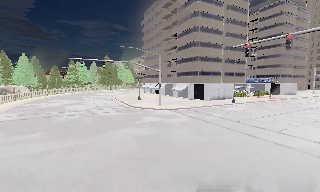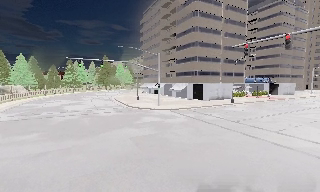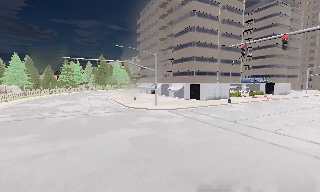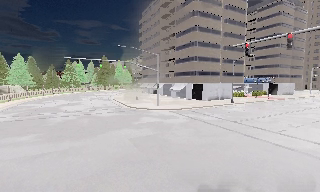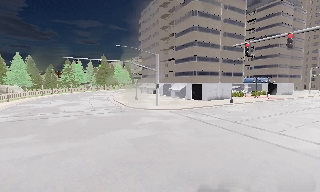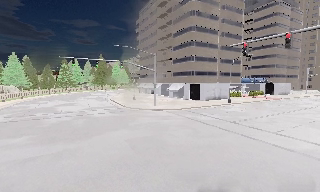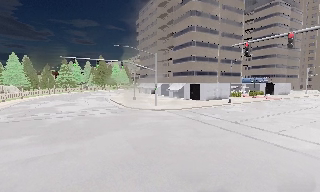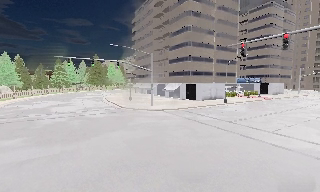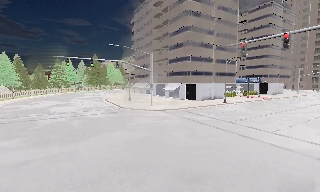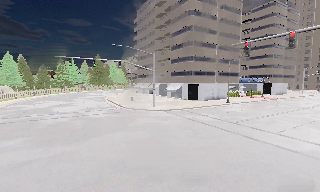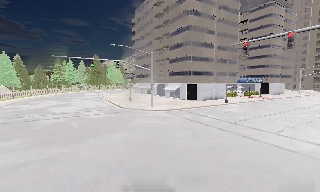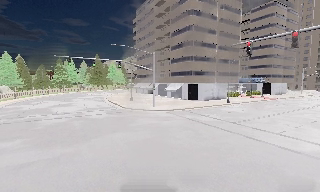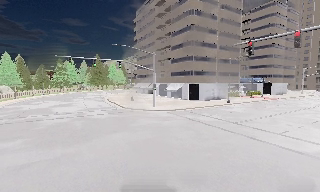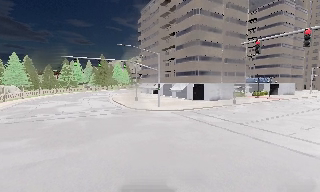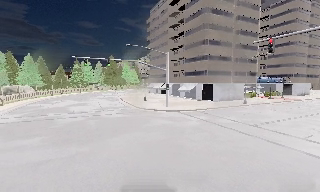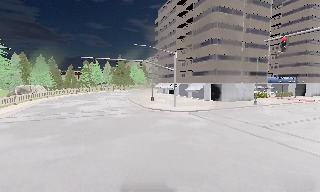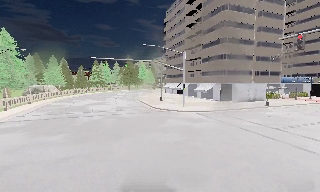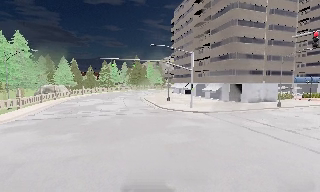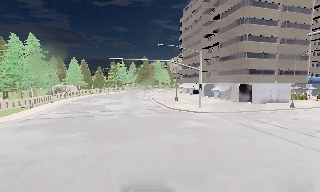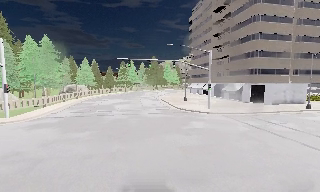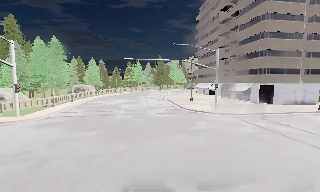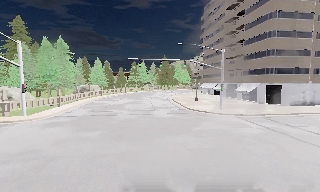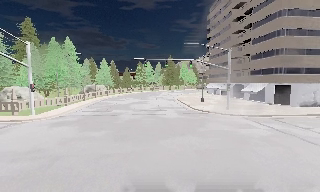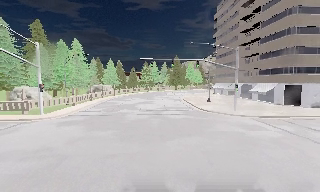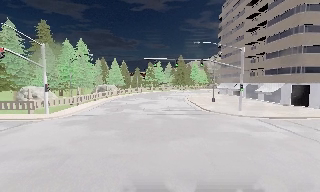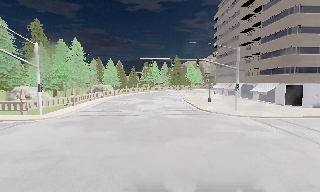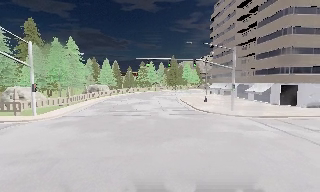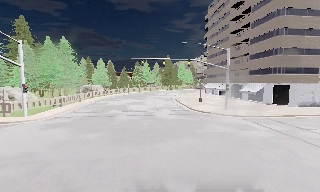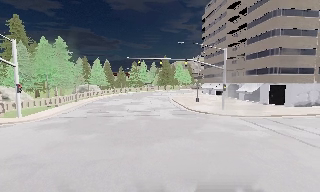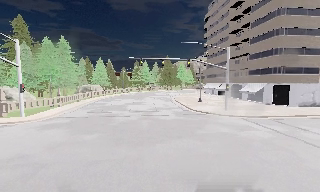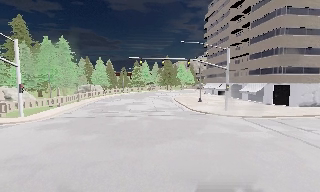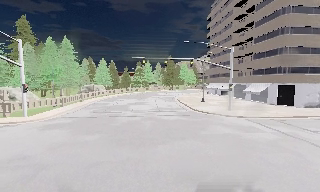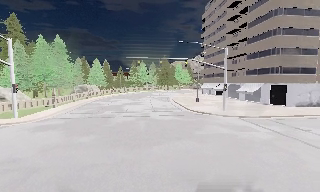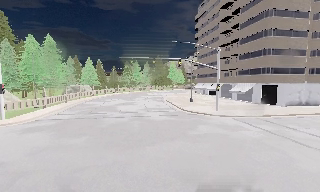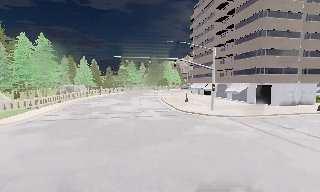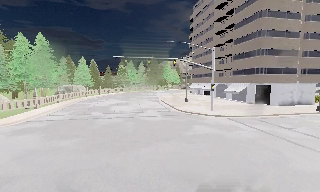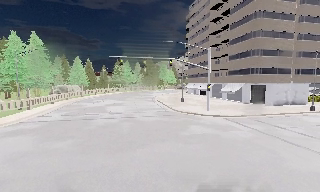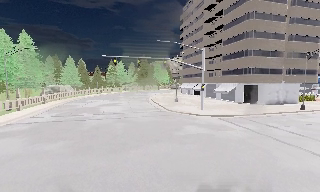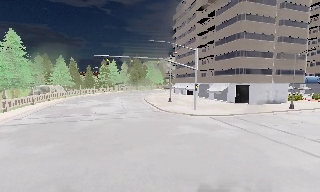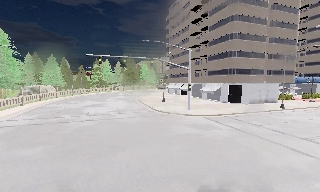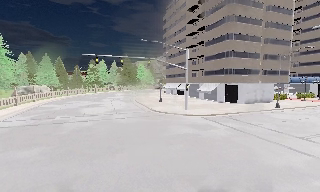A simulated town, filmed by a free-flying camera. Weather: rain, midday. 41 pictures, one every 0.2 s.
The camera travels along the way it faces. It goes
forward.
0.0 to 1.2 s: The camera travels forward, about 0.5 m, so what stands in front looms larger.
1.2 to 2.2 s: The camera shifts only a little, or ends up much as it began.
2.2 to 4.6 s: The camera pans to its left, which is counterclockwise from overhead, by about 25 degrees. It travels forward, about 1 m, so what stands in front looms larger.
4.6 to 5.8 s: The camera travels forward, about 0.5 m, so what stands in front looms larger.
5.8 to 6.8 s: The camera shifts only a little, or ends up much as it began.
6.8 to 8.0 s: The camera travels forward, about 0.5 m, so what stands in front looms larger.
The film runs forward here.
